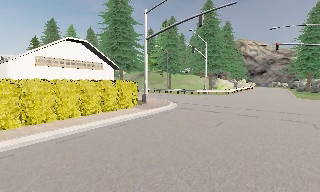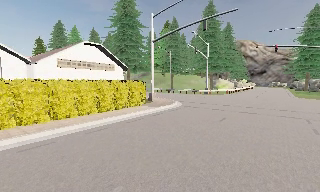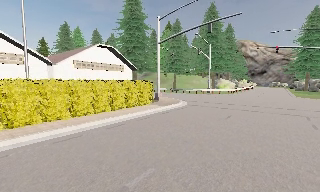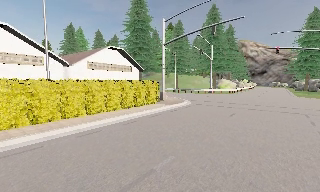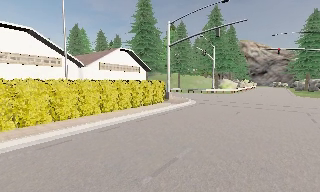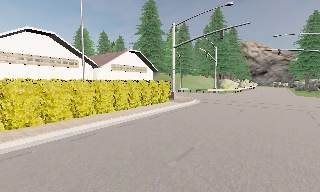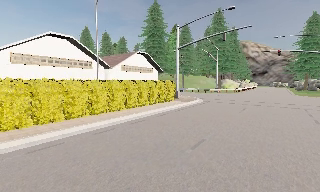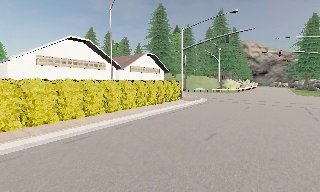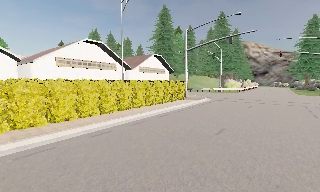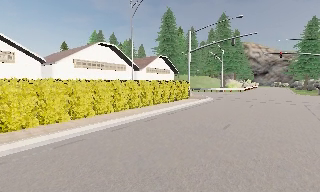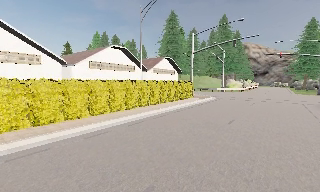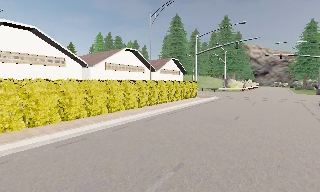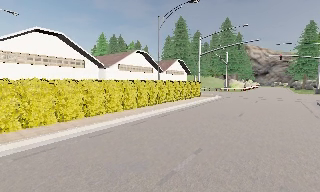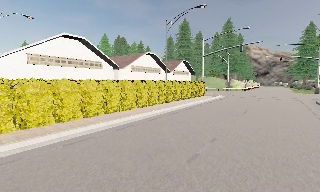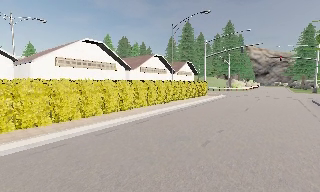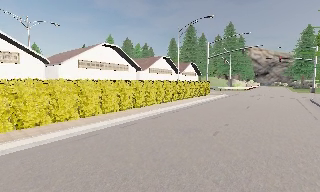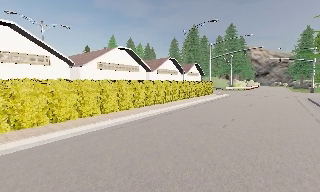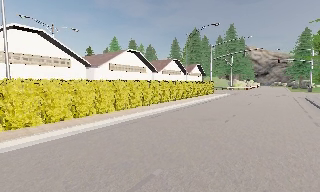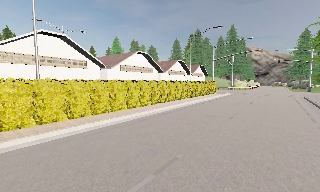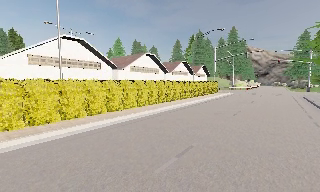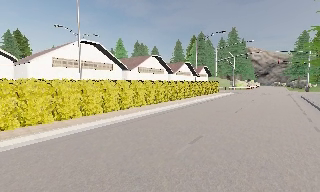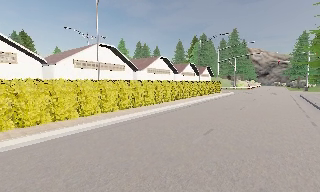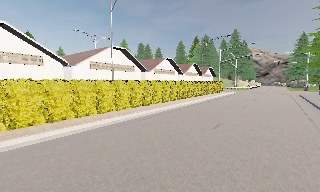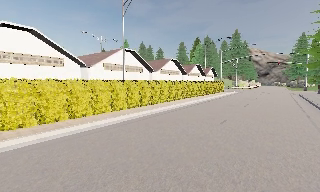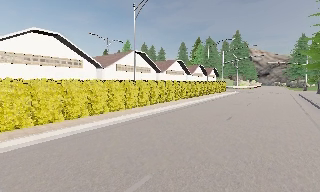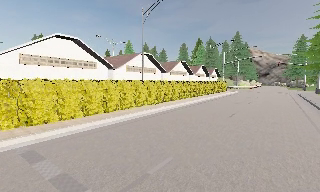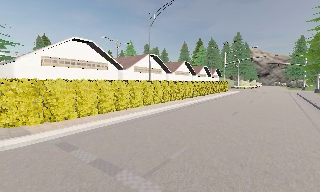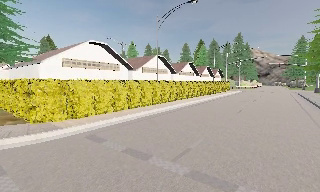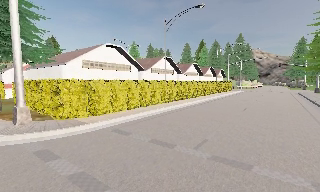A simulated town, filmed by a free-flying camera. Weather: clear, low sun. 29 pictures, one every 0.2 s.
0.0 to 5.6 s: The camera travels backward and to its left, about 25 m, so what stands in front gets smaller.
The film runs backward here.
